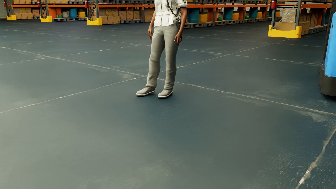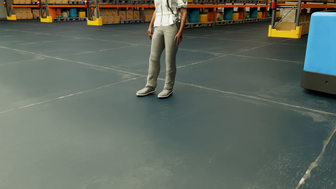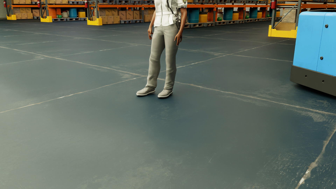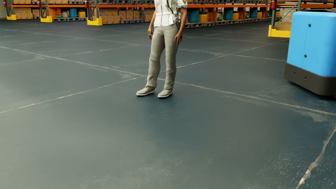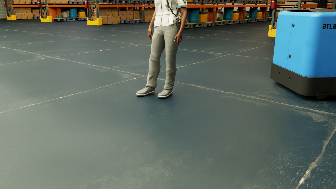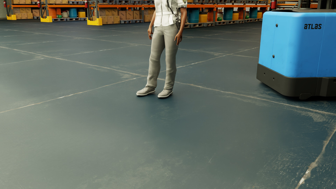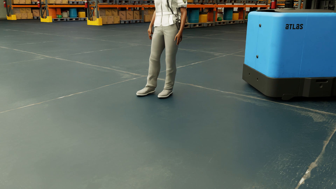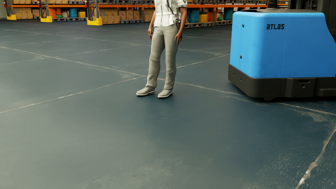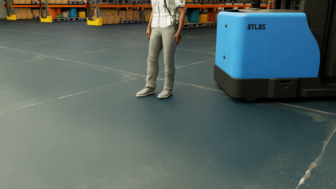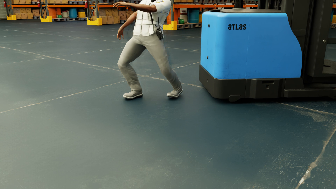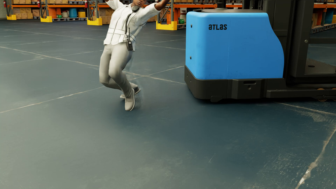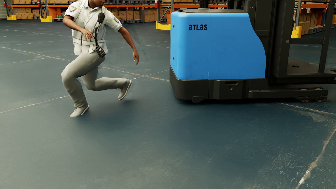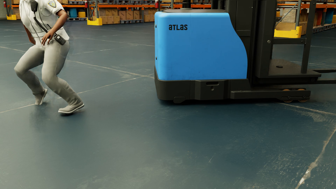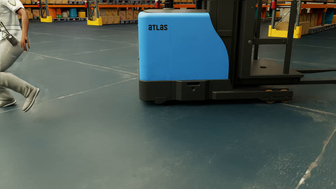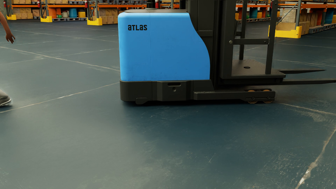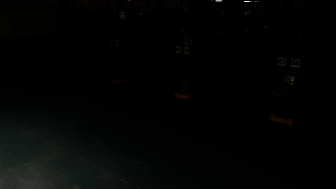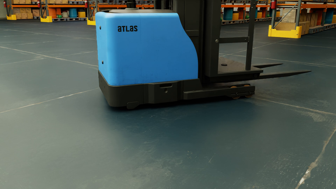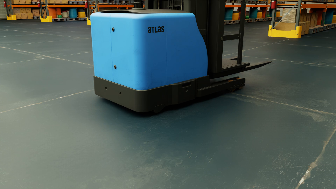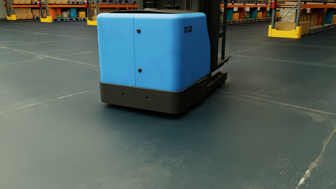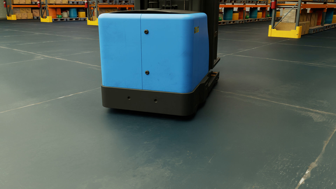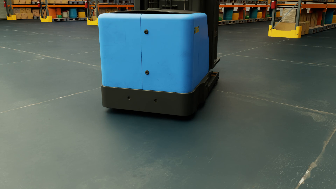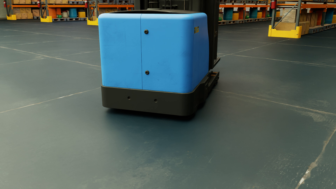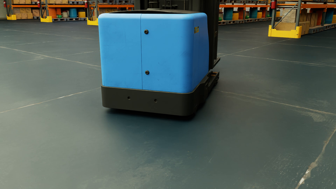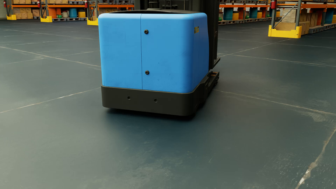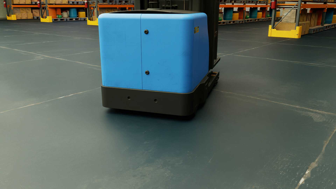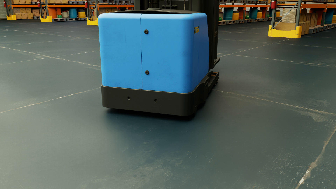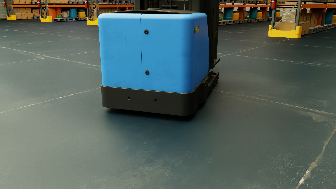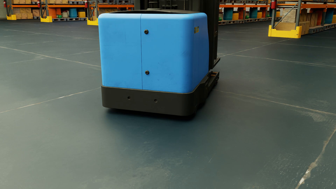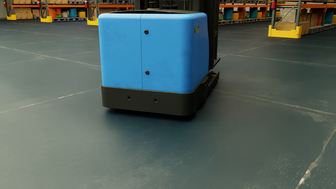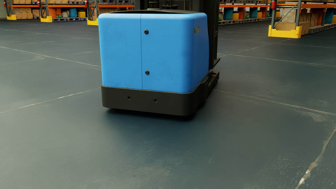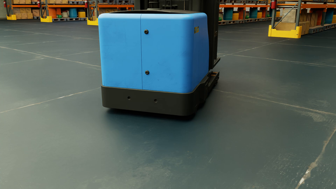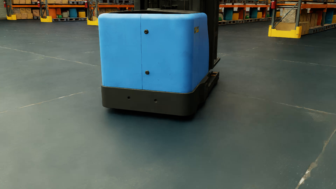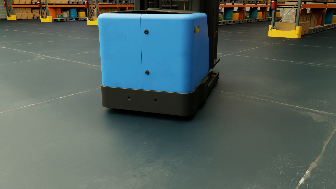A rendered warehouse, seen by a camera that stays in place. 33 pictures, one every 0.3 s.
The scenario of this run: Near miss between a forklift and a person.
